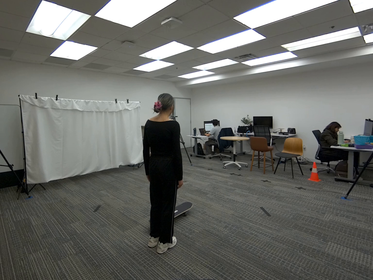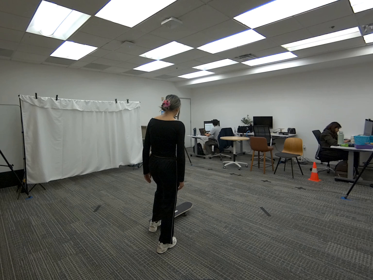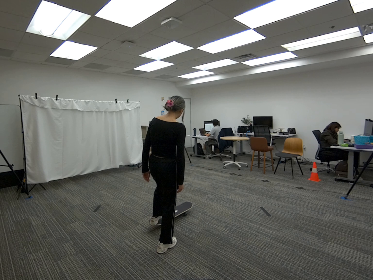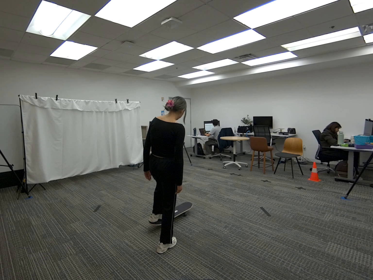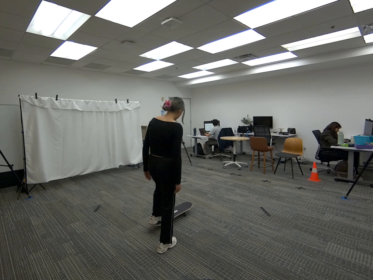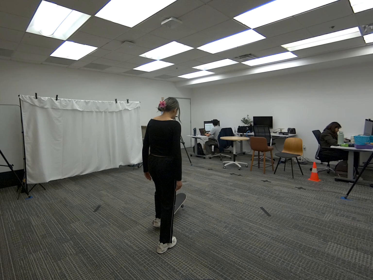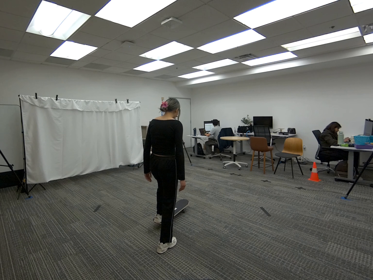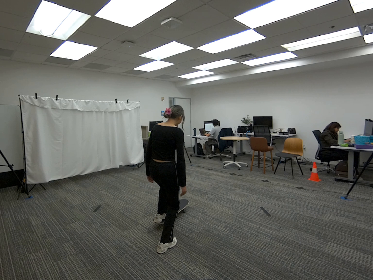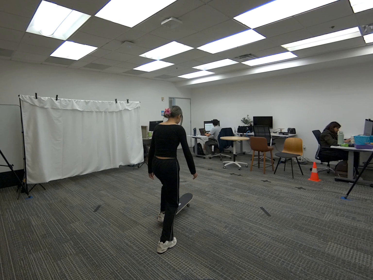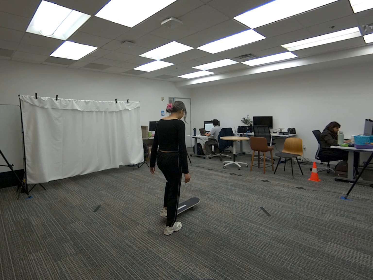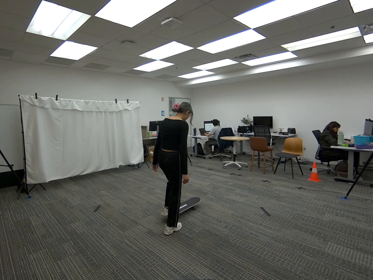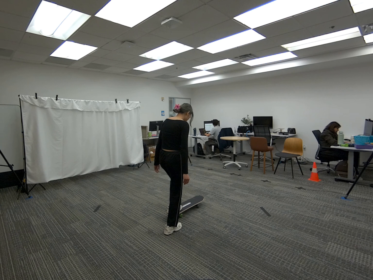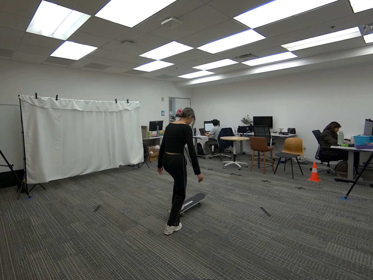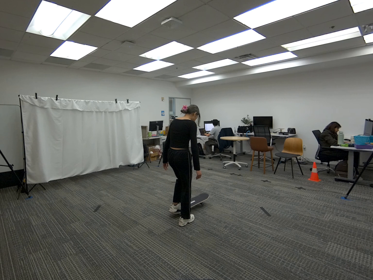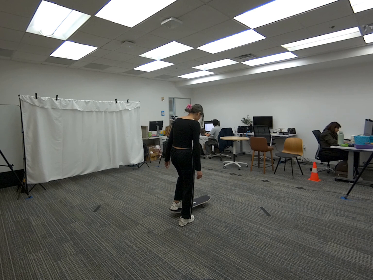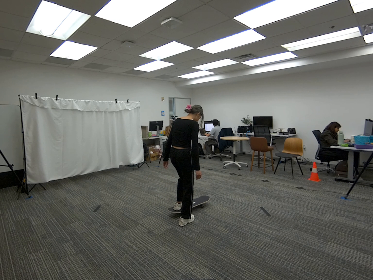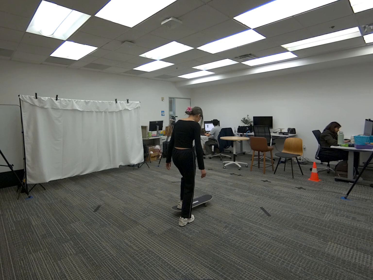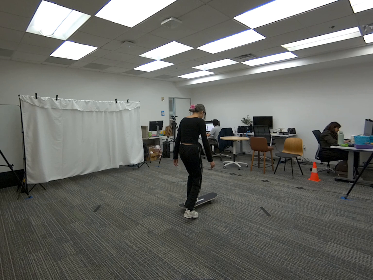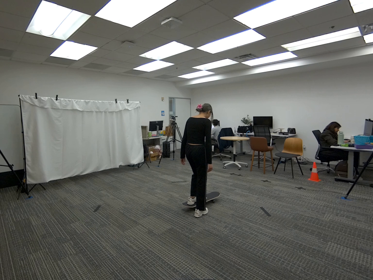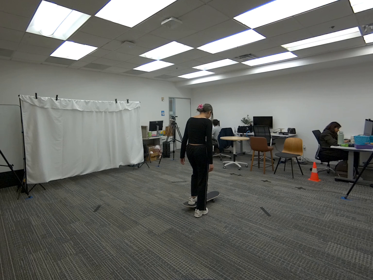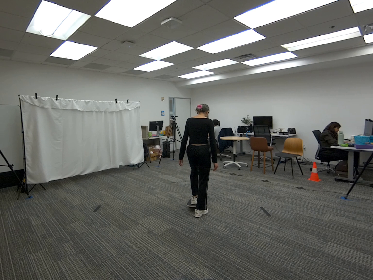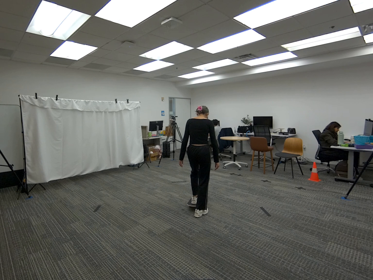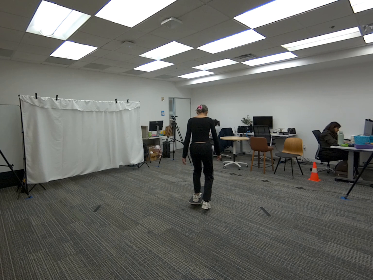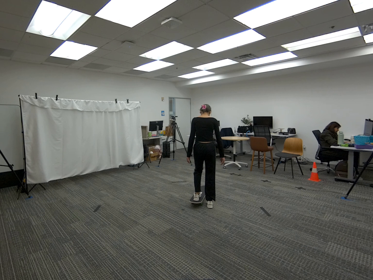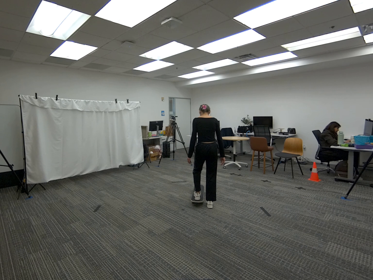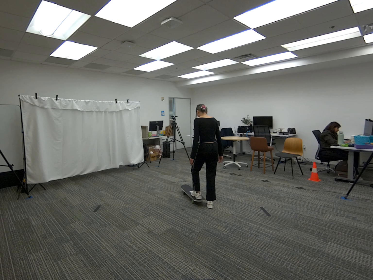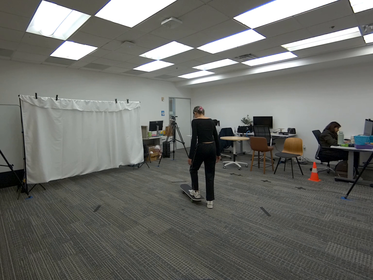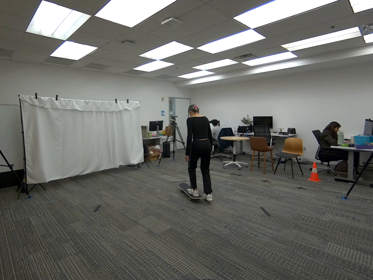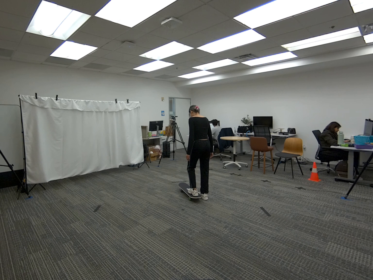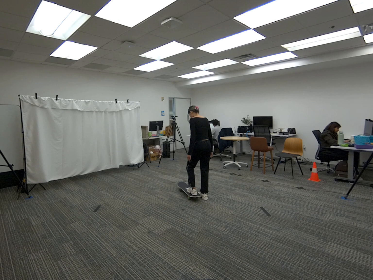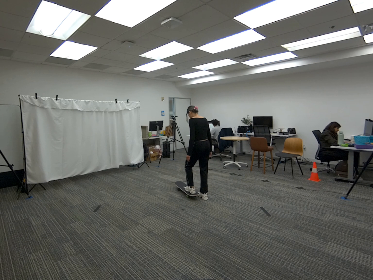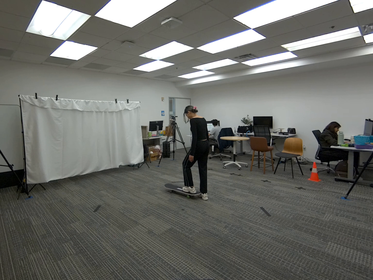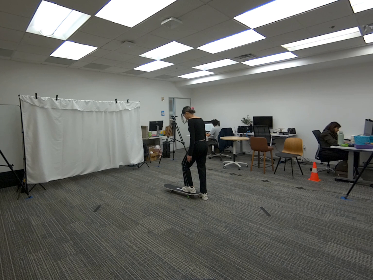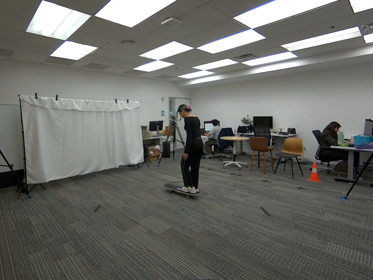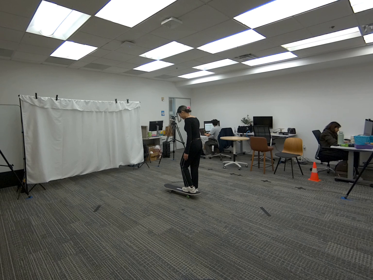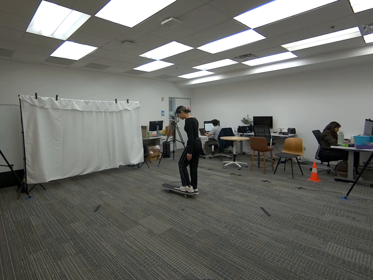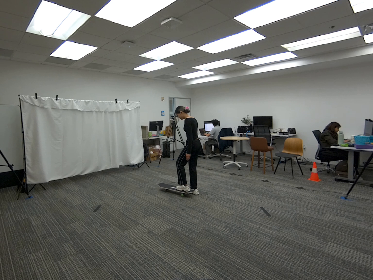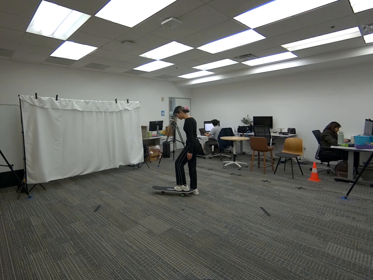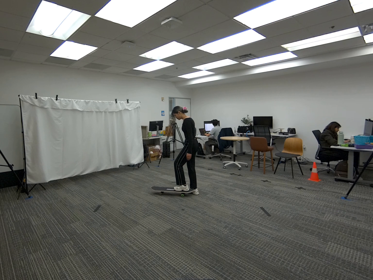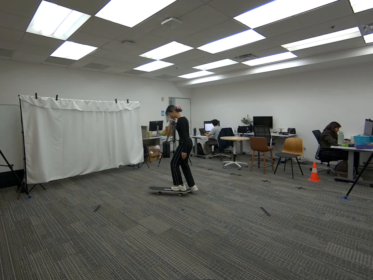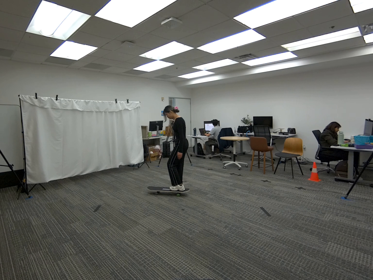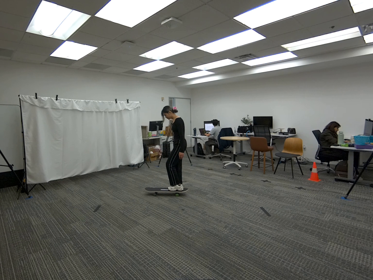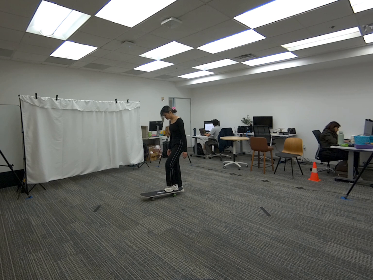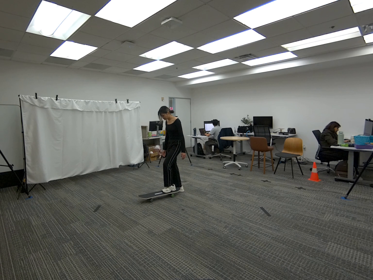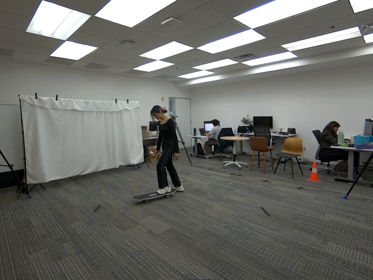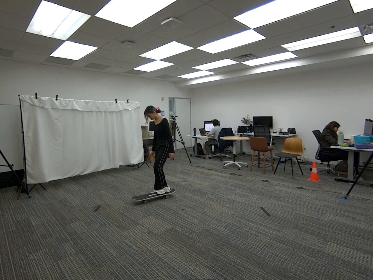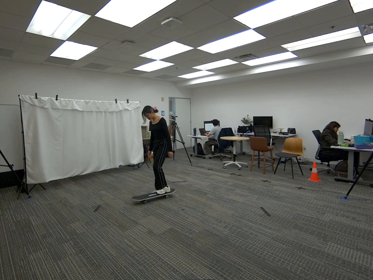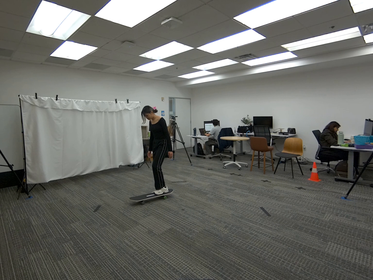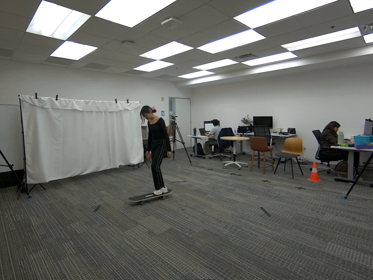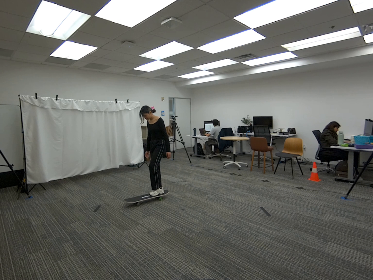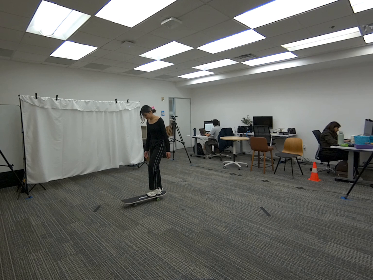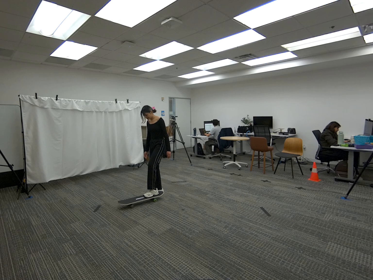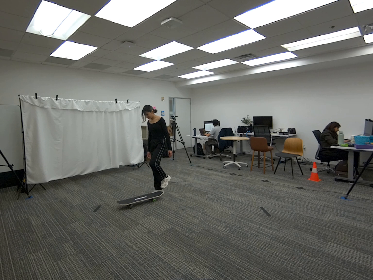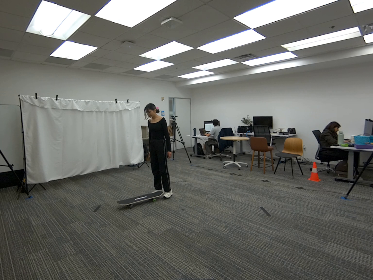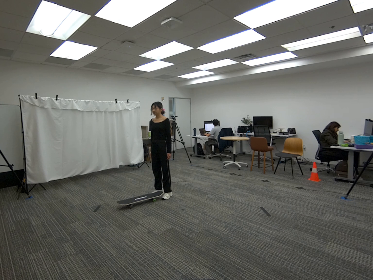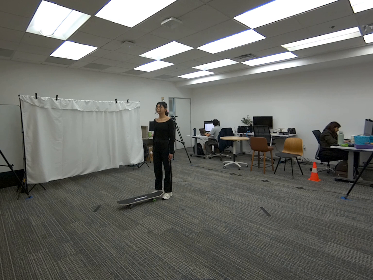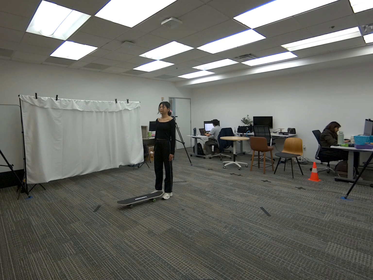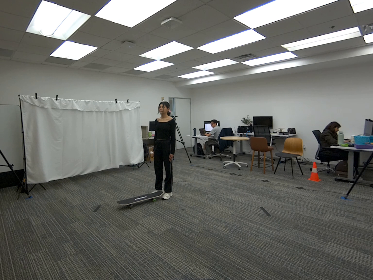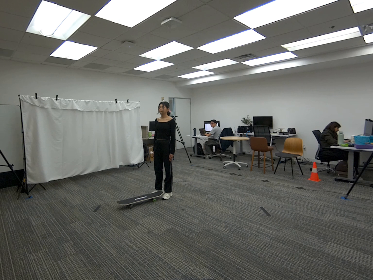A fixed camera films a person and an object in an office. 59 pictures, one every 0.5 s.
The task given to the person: Walk to the skateboard on the ground. Place one of your foot on the skateboard, and use the other foot to push you and the skateboard around the ground within the bounding areaa. When you are done, step off the skateboard.
